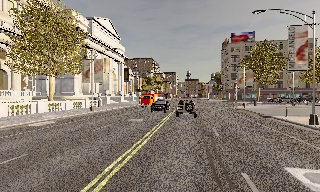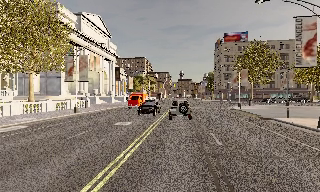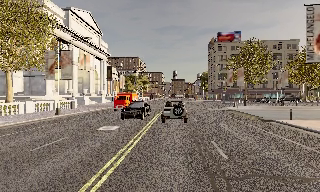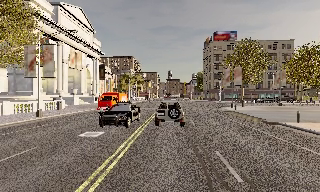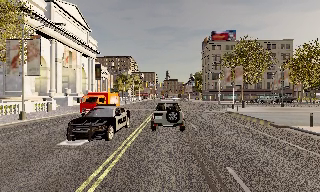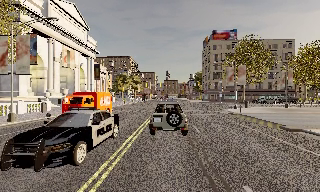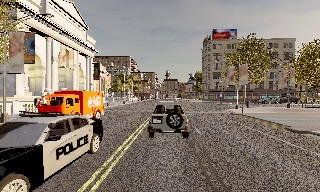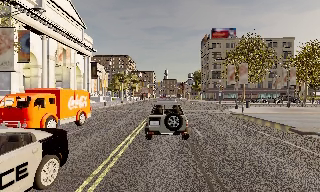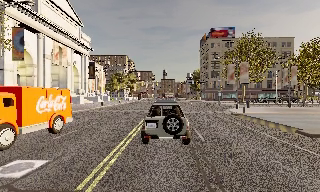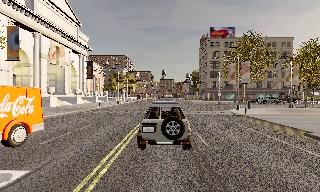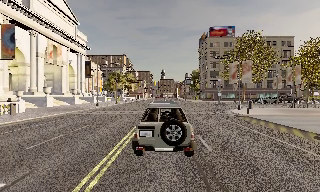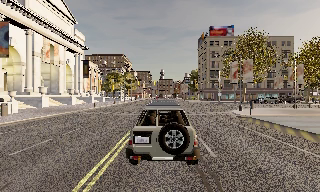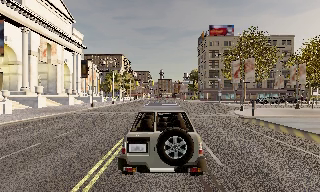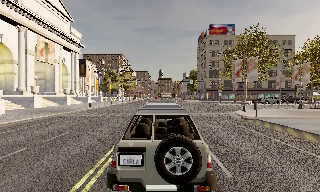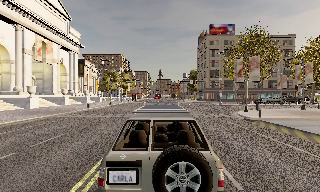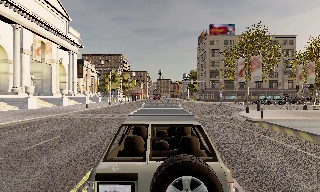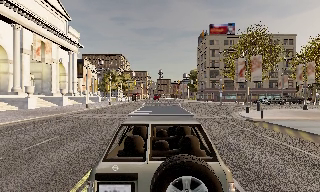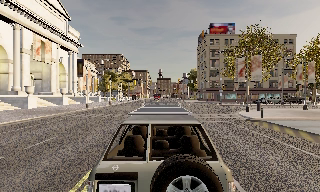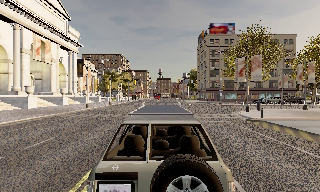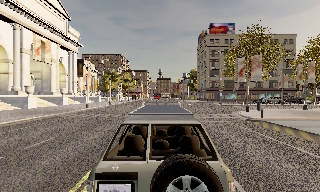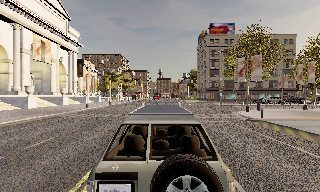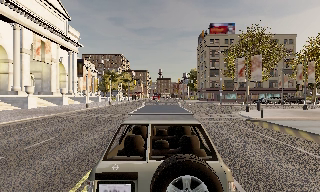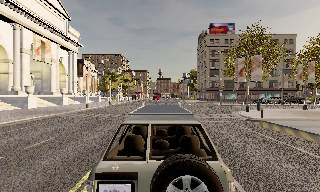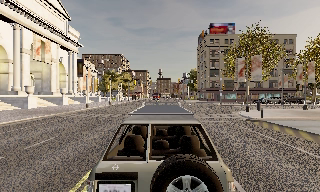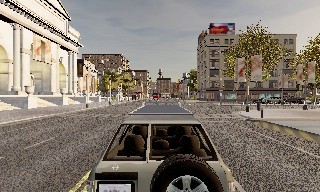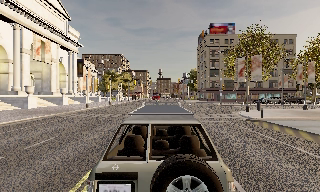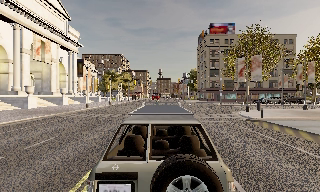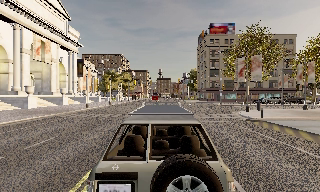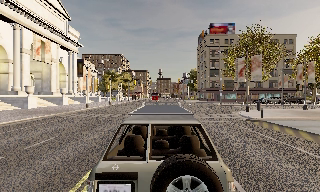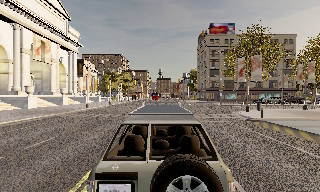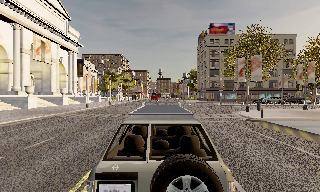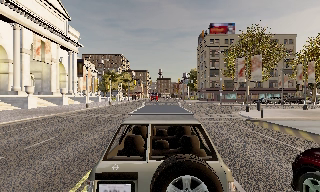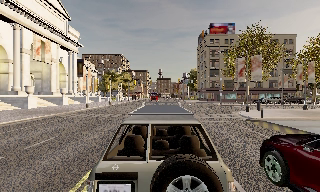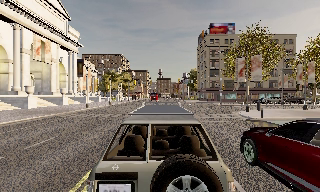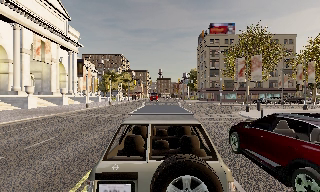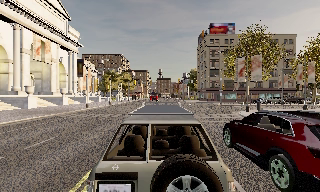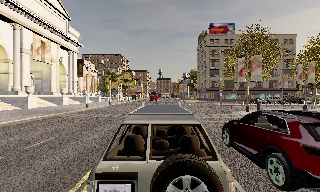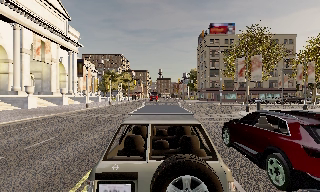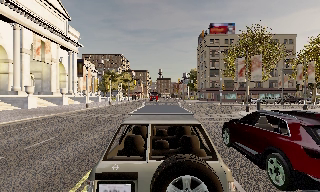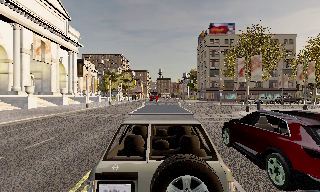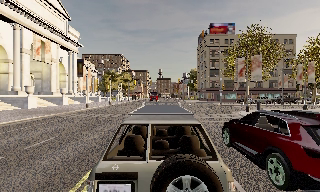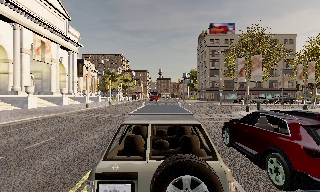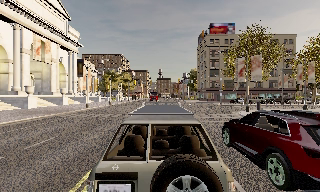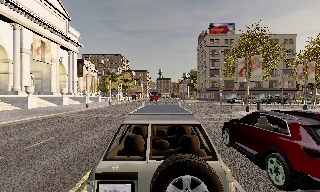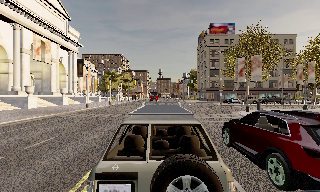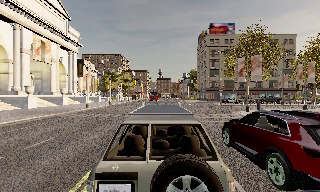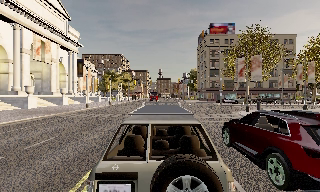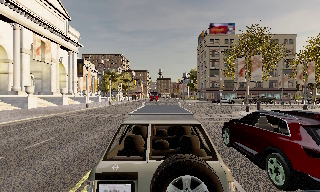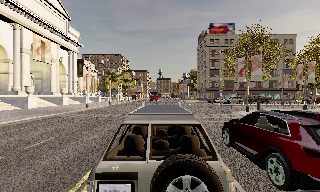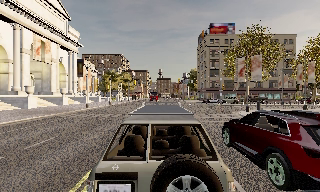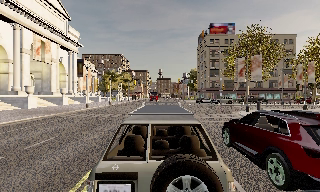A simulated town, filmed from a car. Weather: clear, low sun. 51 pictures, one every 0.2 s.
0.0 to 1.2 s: The camera travels forward, about 7 m, so what stands in front looms larger. It loses speed.
1.2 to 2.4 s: The camera travels forward, about 4 m, so what stands in front looms larger.
2.4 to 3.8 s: The camera travels forward, about 1.5 m, so what stands in front looms larger. It loses speed.
3.8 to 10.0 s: The camera keeps its place and its aim.
The film runs forward here.
